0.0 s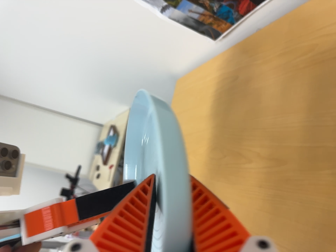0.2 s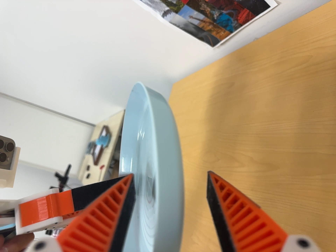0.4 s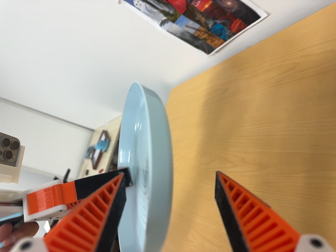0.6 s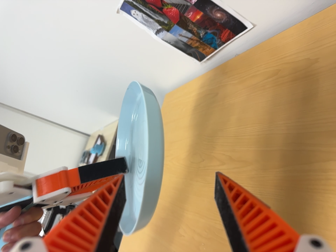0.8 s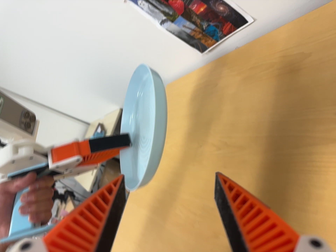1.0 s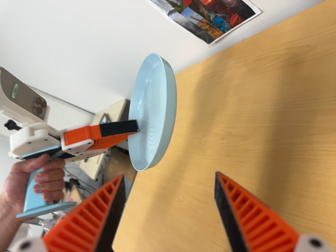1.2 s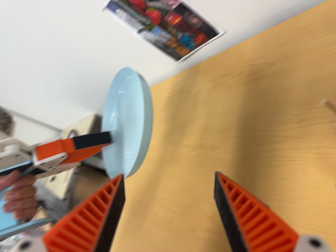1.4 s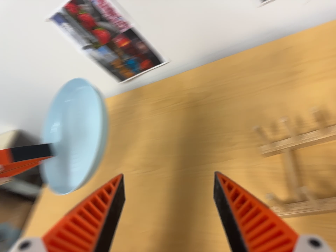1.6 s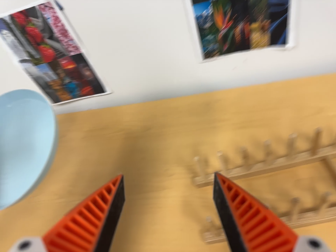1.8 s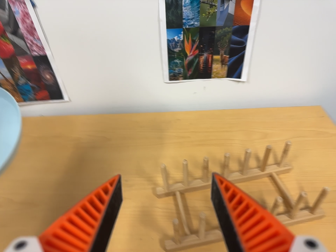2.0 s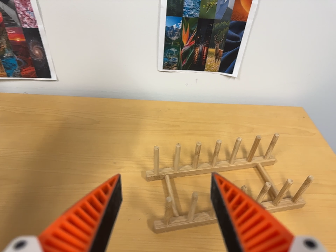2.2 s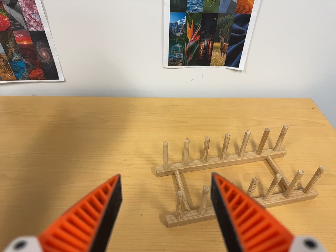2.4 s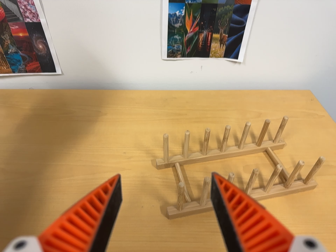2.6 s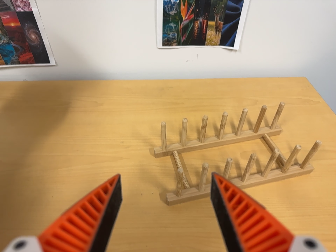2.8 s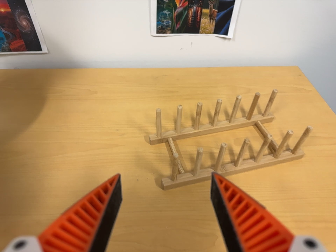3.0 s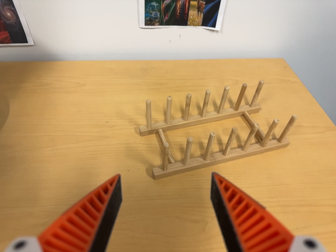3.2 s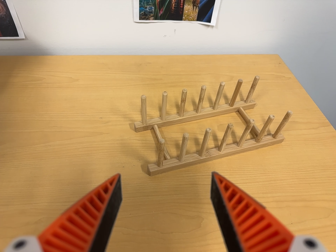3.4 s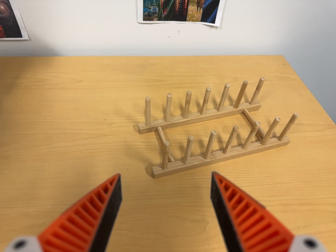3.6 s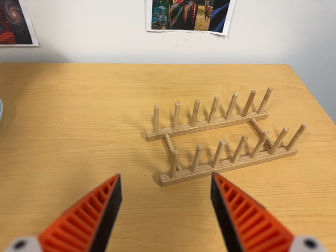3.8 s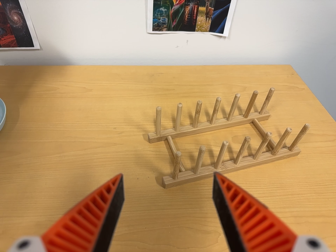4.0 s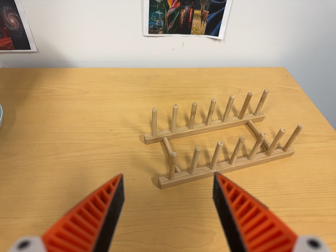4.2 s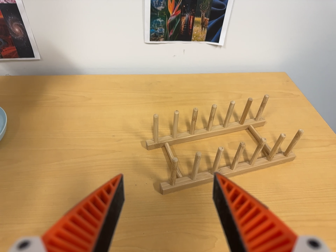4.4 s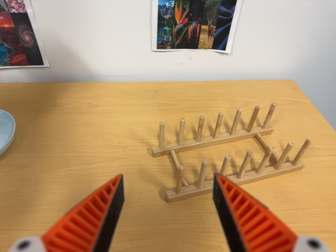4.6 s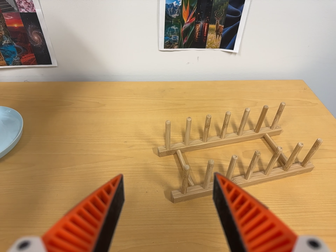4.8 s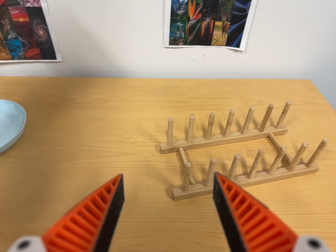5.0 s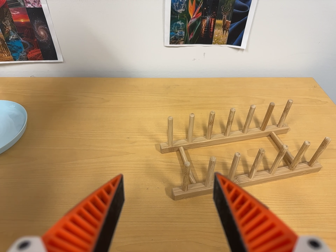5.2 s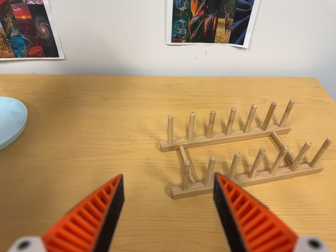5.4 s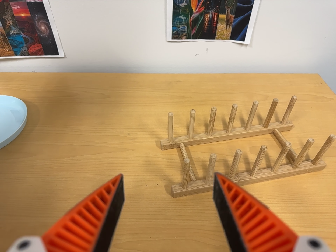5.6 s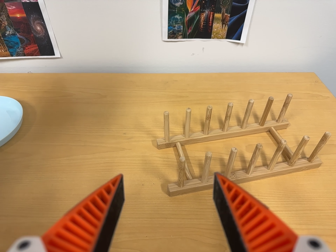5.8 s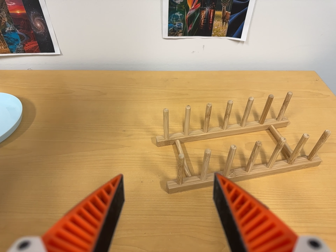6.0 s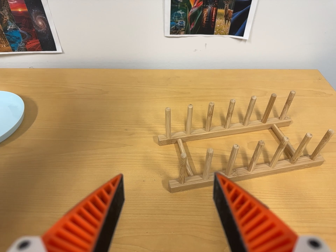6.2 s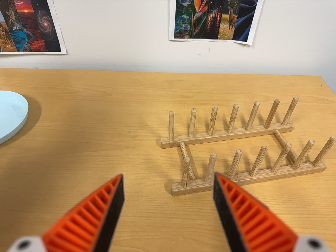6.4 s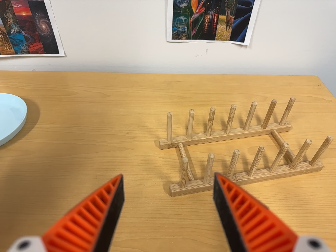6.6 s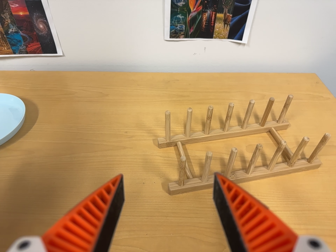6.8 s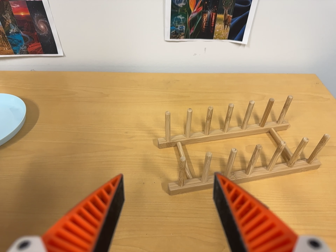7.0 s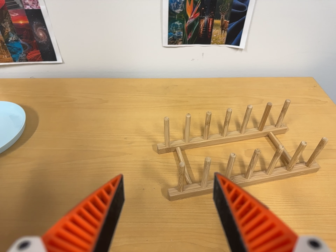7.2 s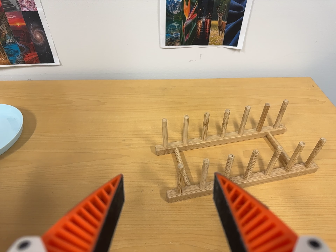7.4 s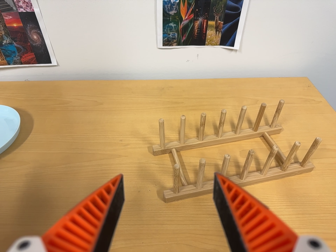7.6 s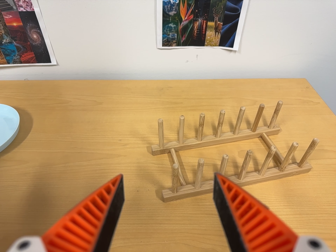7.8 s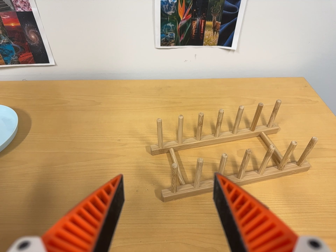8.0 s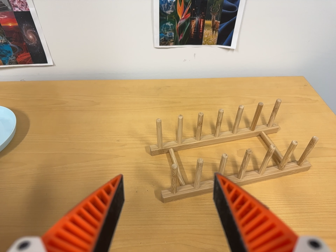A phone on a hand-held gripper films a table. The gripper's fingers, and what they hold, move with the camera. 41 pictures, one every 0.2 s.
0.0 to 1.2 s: The camera travels backward and toward the bottom of its view, about 14 cm, so what stands in front gets smaller.
1.2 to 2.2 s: The scene slides to the left, as the camera pans about 55 degrees to its right. It travels to its left and toward the bottom of its view, about 22 cm. Its aim tips toward the top of its view by about 20 degrees. It rolls about its line of sight by about 20 degrees, and the scene rotates clockwise.
2.2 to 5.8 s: The camera shifts only a little, or ends up much as it began.
5.8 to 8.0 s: The camera shifts only a little, or ends up much as it began.
The film runs backward here.
